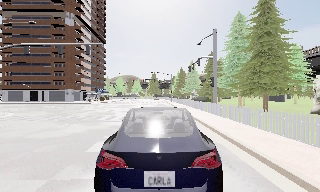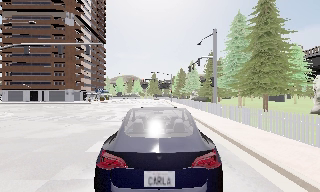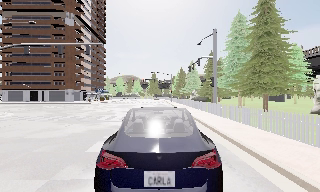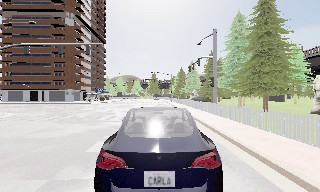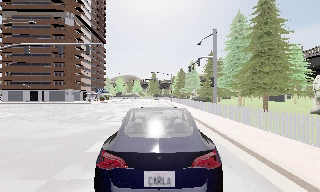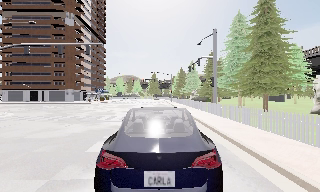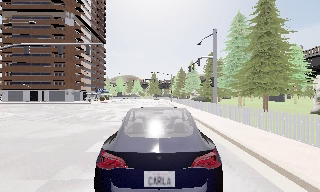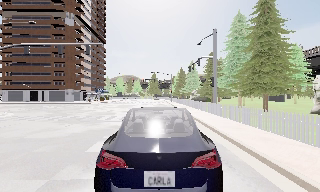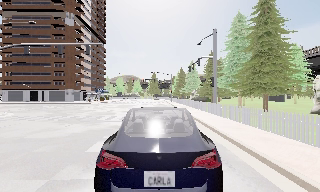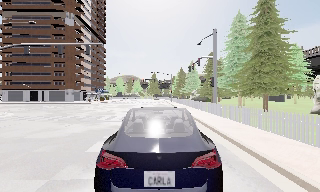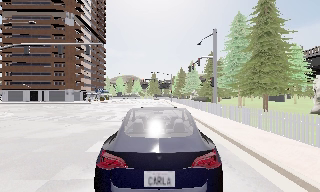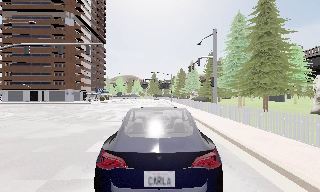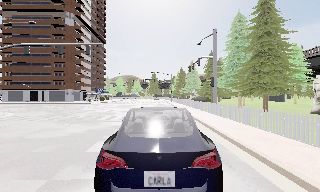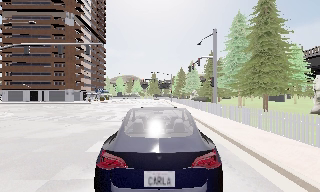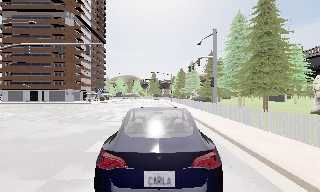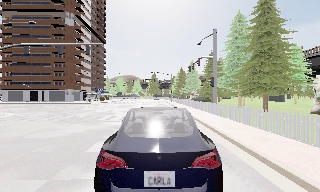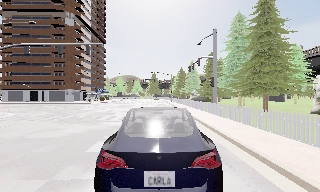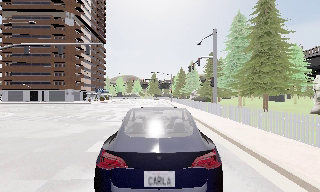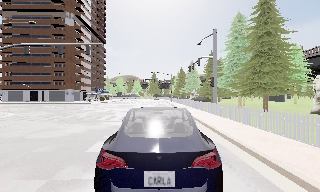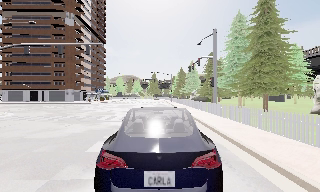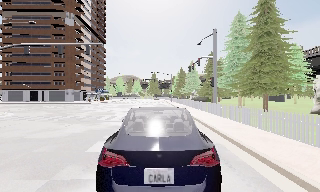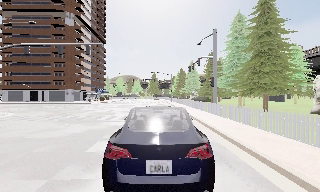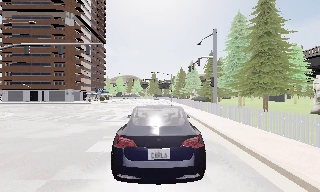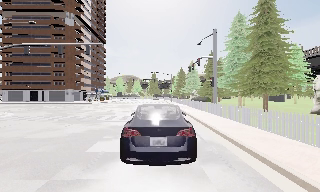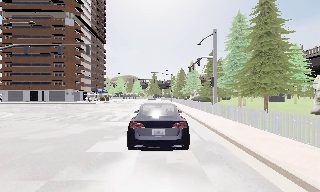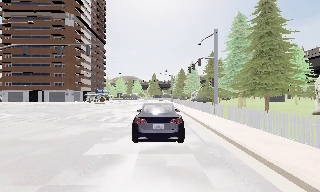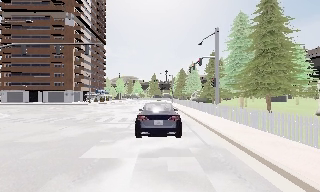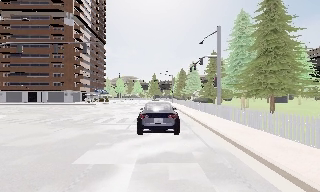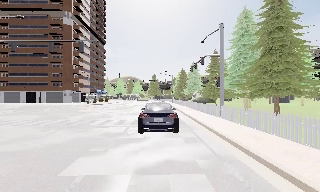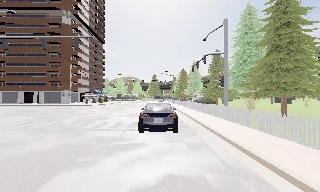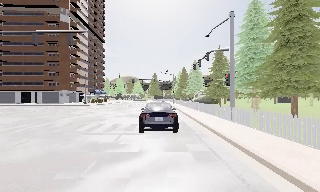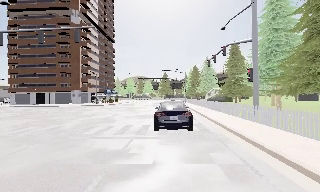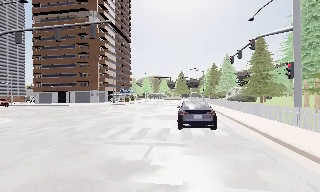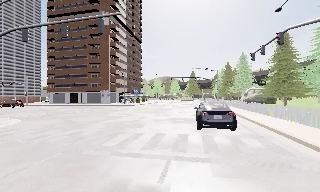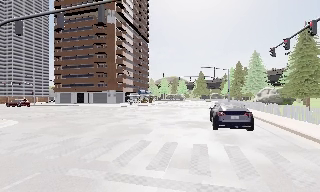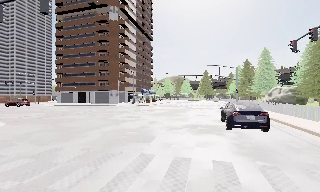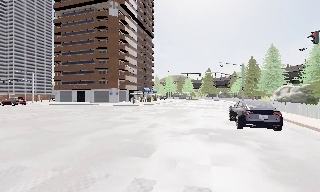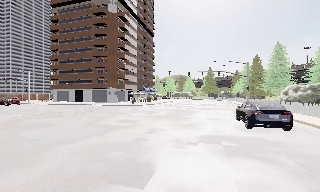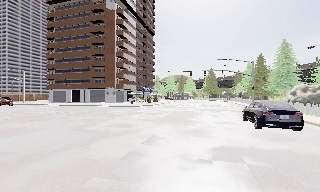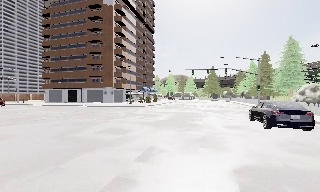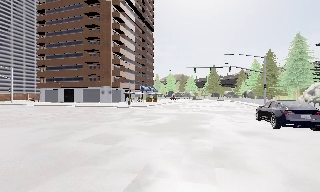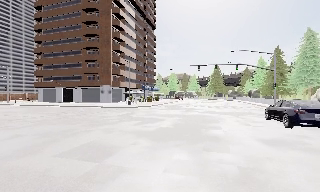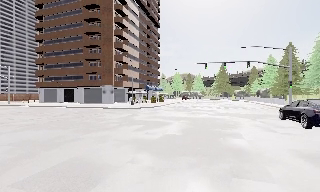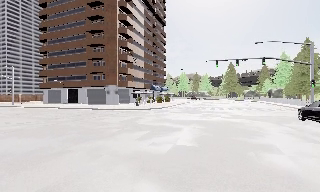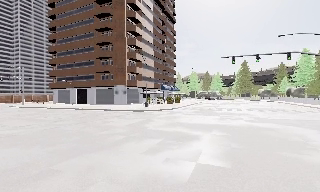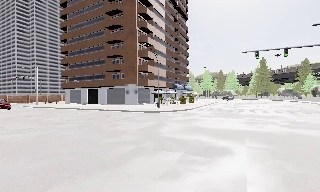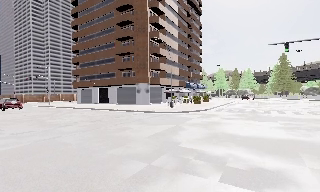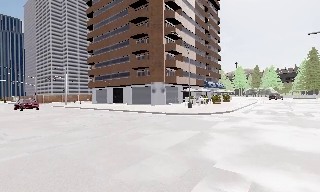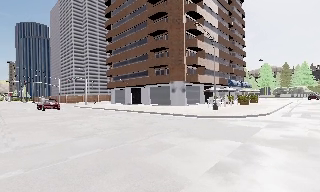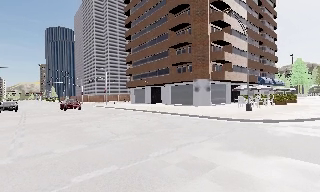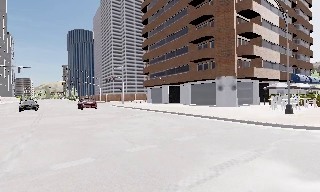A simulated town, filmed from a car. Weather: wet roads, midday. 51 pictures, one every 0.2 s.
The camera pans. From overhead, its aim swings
counterclockwise.
The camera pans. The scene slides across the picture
to the right.
0.0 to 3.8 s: The camera keeps its place and its aim.
3.8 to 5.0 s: The camera shifts only a little, or ends up much as it began.
5.0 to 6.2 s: The camera travels forward, about 4 m, so what stands in front looms larger. It gains speed.
6.2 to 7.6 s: The scene slides to the right, as the camera pans about 15 degrees to its left. It travels forward, about 10 m, so what stands in front looms larger.
7.6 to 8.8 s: The camera travels forward, about 9 m, so what stands in front looms larger.
8.8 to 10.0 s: The camera swings to its left by about 30 degrees, and the scene slides to the right. It travels forward, about 9 m.
The film runs forward here.
